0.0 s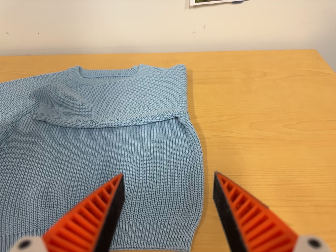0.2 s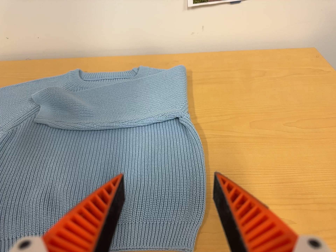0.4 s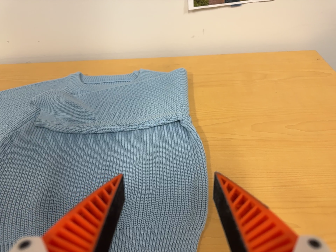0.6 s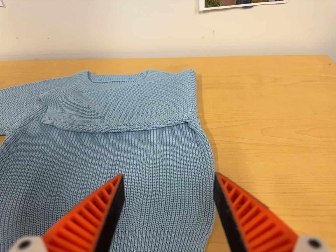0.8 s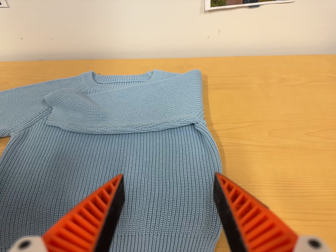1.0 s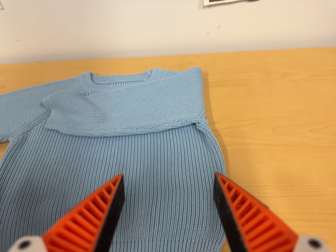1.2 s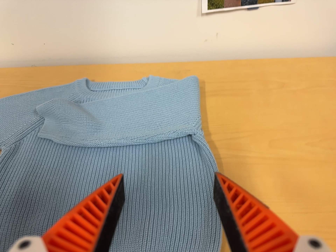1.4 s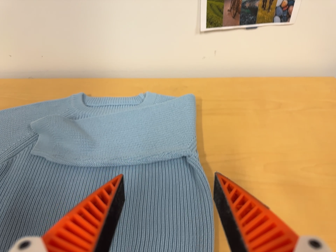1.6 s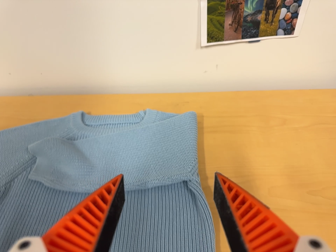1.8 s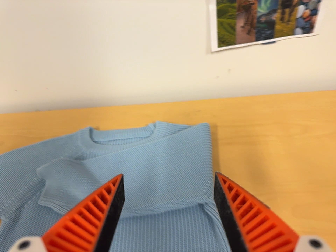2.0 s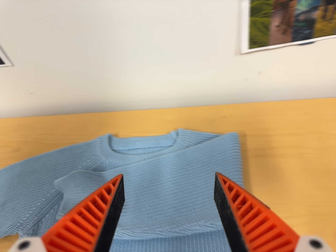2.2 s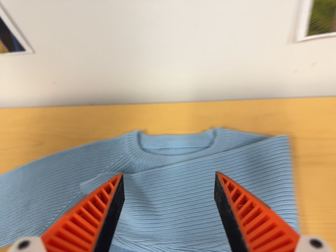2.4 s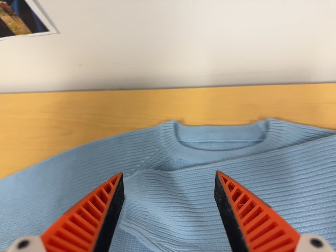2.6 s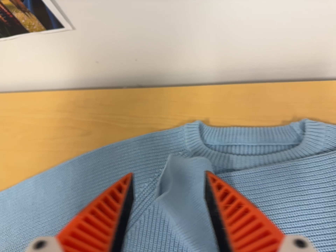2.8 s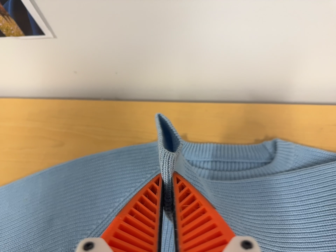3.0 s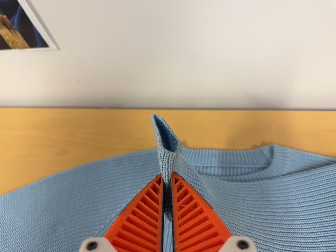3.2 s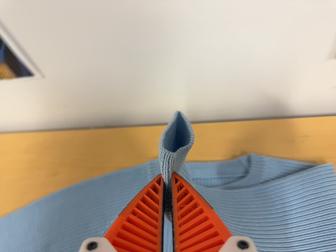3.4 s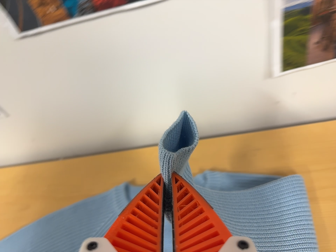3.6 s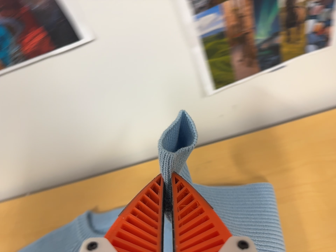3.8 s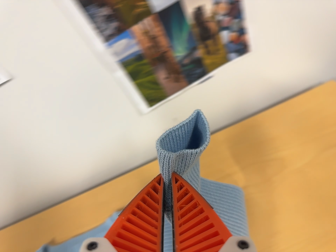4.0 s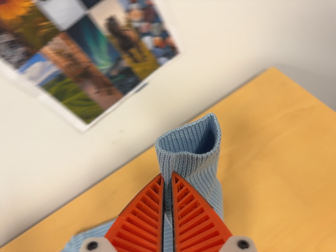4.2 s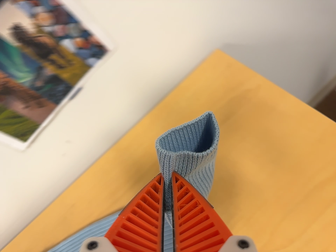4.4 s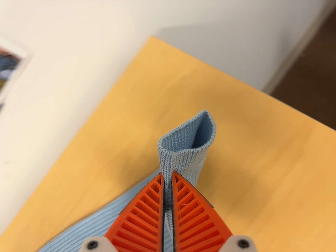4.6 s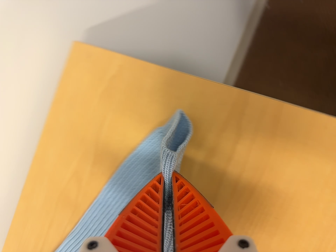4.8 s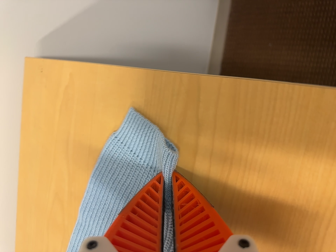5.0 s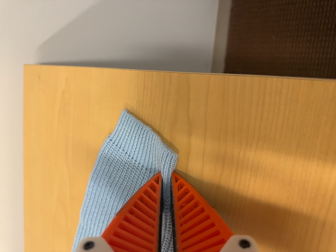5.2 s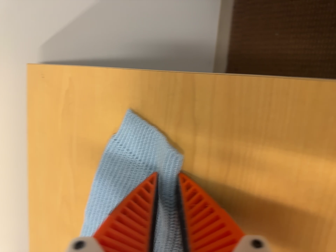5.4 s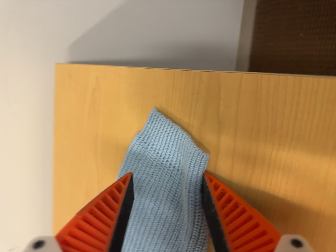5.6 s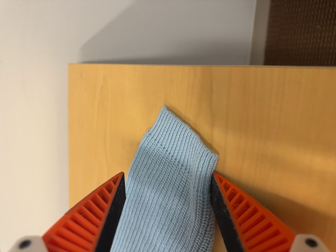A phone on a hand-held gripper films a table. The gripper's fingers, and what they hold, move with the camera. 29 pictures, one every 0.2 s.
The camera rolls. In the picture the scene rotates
counterclockwise.
0.0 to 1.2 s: The camera shifts only a little, or ends up much as it began.
1.2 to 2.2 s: The camera swings to its left by about 10 degrees, and the scene slides to the right. It travels toward the top of its view and forward, about 22 cm, so close, fixed things drift downward.
2.2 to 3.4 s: The camera travels toward the top of its view, about 8 cm, so close, fixed things drift downward.
3.4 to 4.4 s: The scene slides to the left, as the camera pans about 15 degrees to its right. It travels to its right, about 38 cm, so close, fixed things drift to the left. It rolls about its line of sight by about 45 degrees, and the scene rotates counterclockwise.
4.4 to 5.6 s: The camera pans to its left by about 15 degrees. It travels to its right, about 18 cm. Its aim tips toward the bottom of its view by about 10 degrees. It rolls about its line of sight by about 30 degrees, and the scene rotates counterclockwise.
The film runs backward here.
